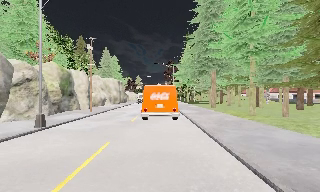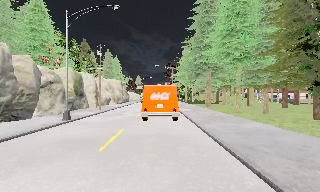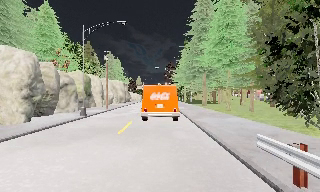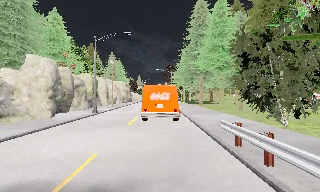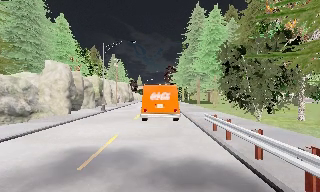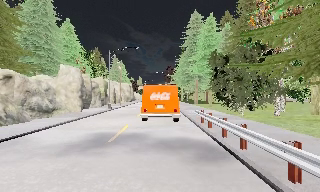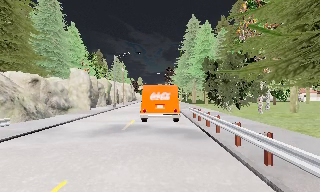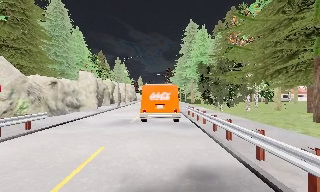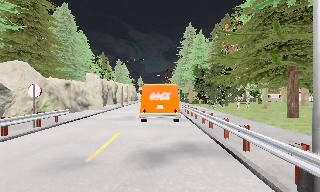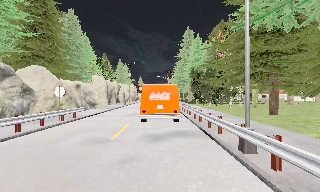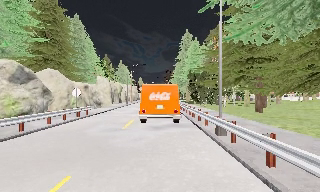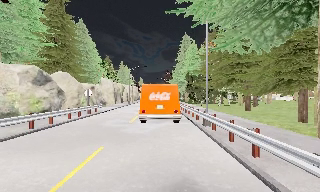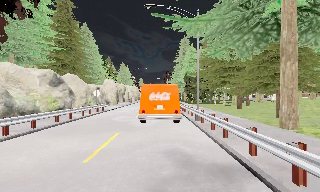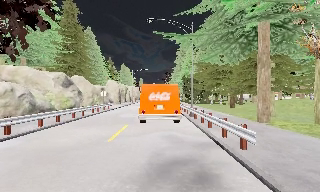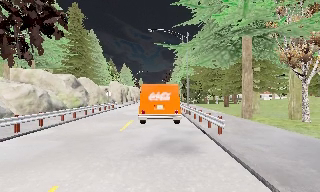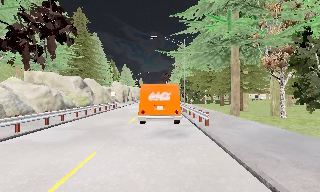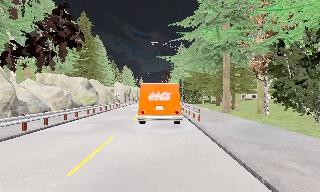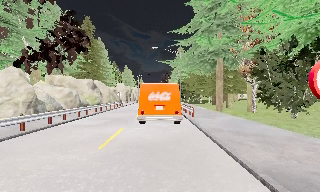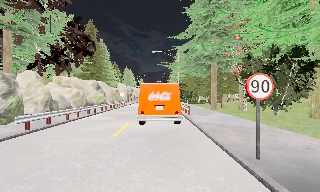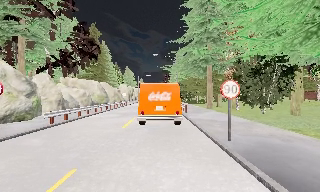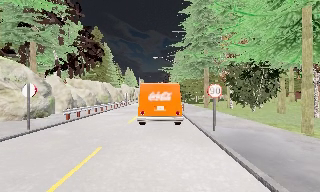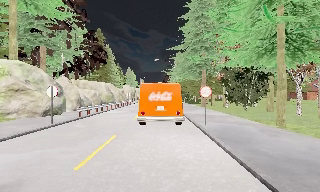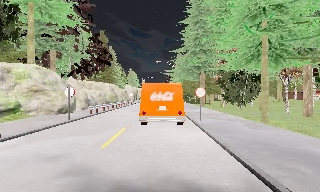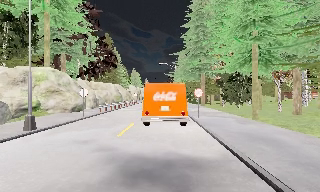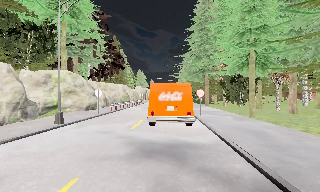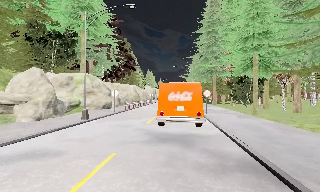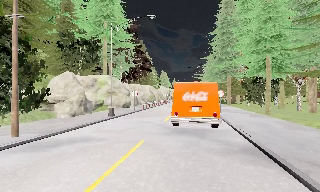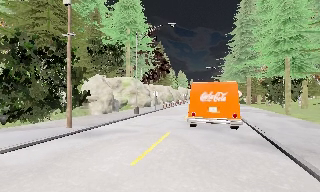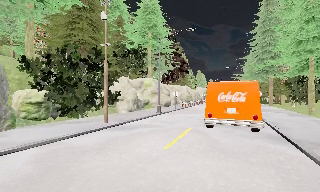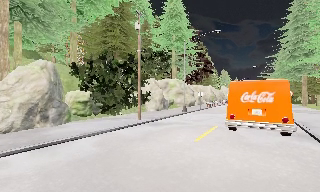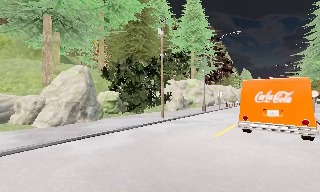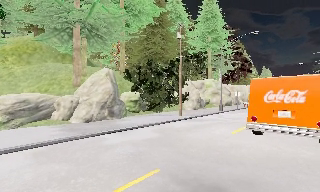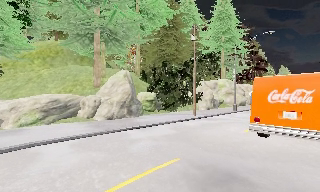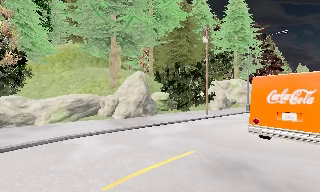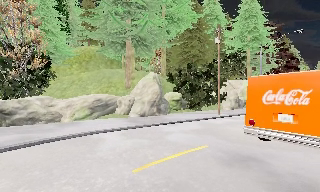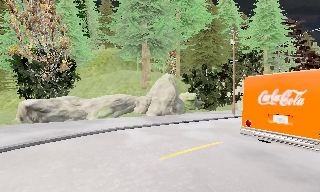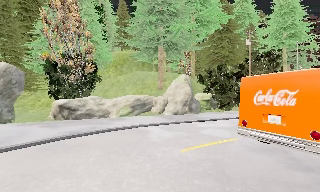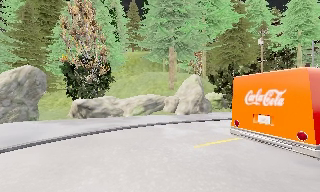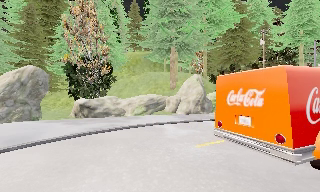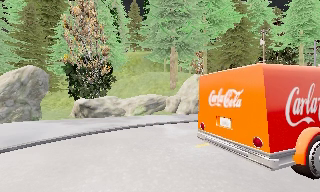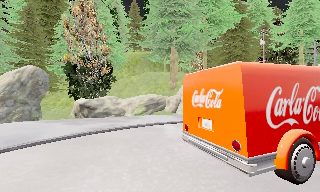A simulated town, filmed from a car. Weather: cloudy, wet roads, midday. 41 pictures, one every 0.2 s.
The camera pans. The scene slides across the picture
to the right.
The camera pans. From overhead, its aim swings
counterclockwise.
0.0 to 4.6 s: The camera travels backward, about 45 m, so what stands in front gets smaller.
4.6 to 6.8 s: The camera pans to its left, which is counterclockwise from overhead, by about 55 degrees. It travels backward, about 12 m. It loses speed.
6.8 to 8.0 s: The camera pans to its left, which is counterclockwise from overhead, by about 15 degrees. It travels backward and to its left, about 2 m, so what stands in front gets smaller. It loses speed.
The film runs backward here.
